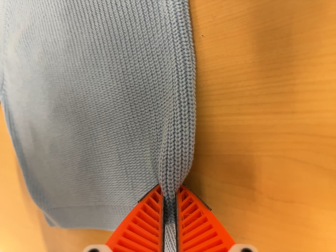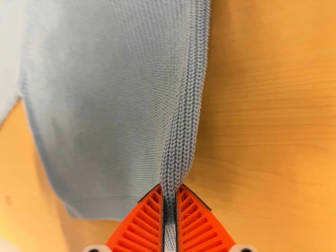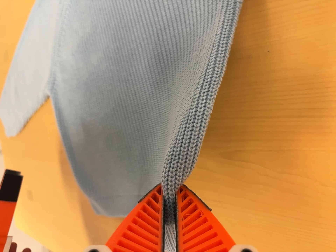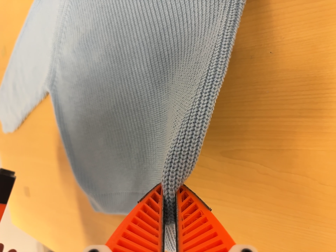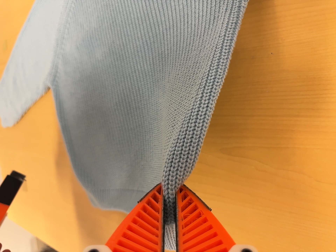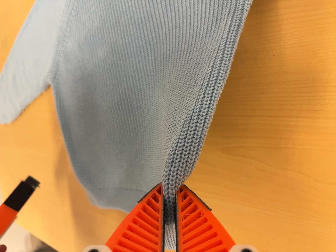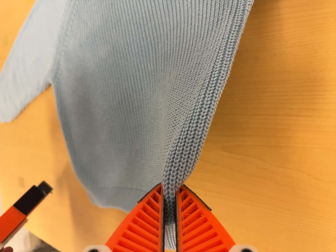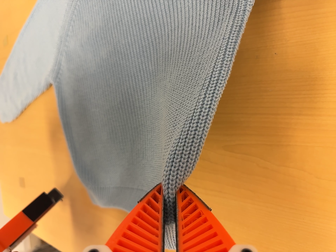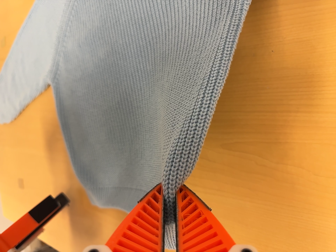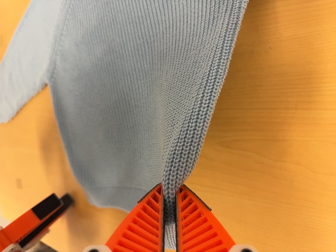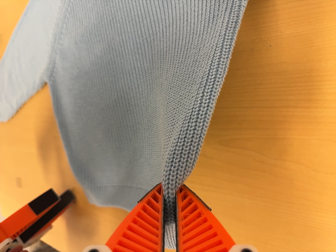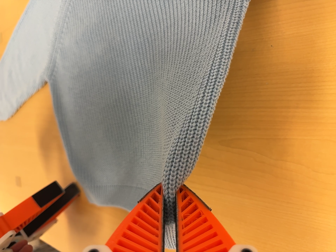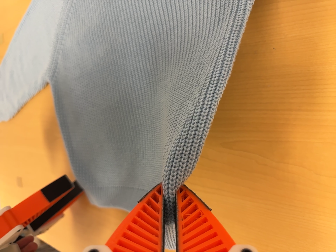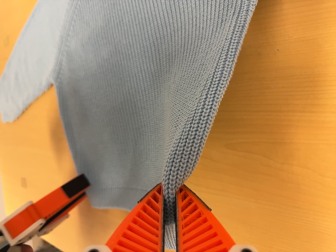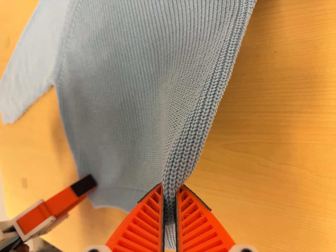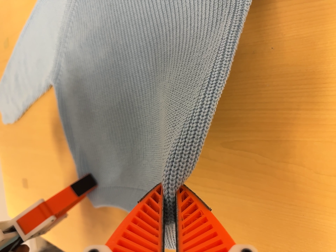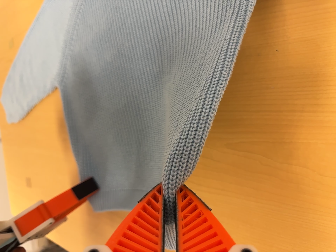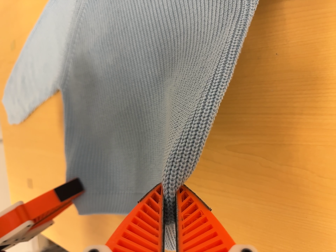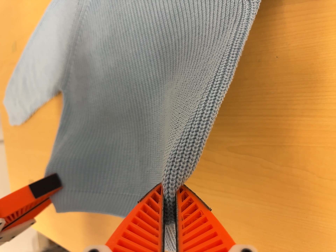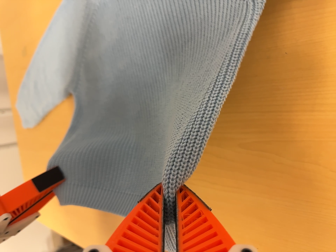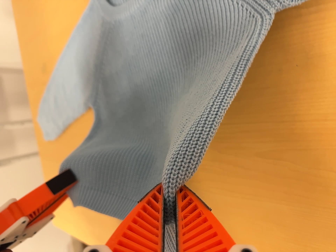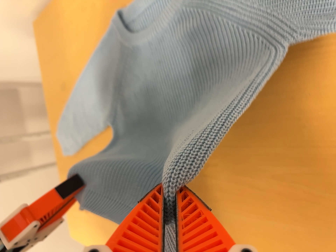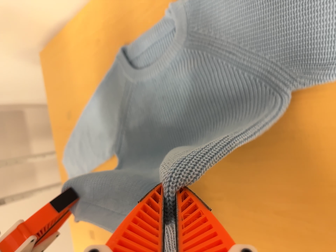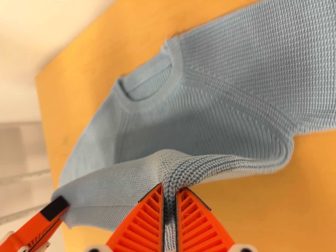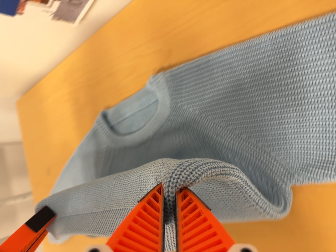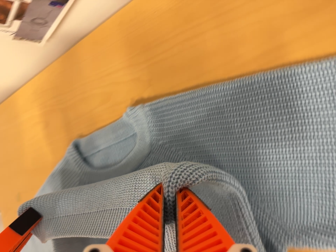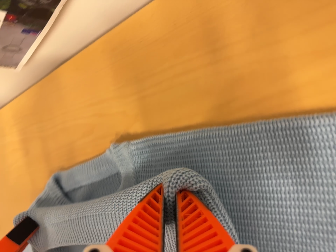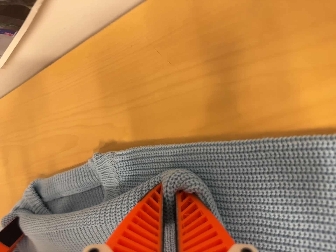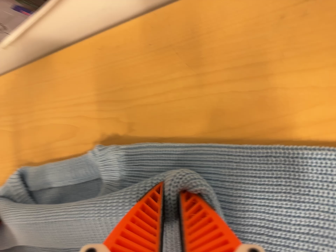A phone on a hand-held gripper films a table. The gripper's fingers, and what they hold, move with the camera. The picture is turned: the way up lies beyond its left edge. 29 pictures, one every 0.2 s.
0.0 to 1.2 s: The camera travels to its left and backward, about 10 cm, so close, fixed things drift to the right.
1.2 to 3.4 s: The camera shifts only a little, or ends up much as it began.
3.4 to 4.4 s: The camera travels toward the top of its view and backward, about 10 cm, so close, fixed things drift downward.
4.4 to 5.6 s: The scene slides to the left, as the camera pans about 15 degrees to its right. It travels toward the top of its view and forward, about 22 cm, so close, fixed things drift downward.
The film runs forward here.
